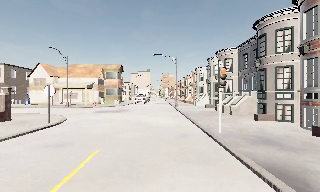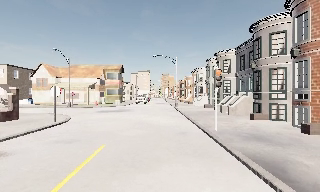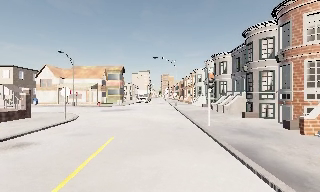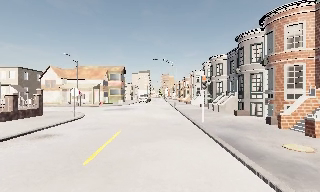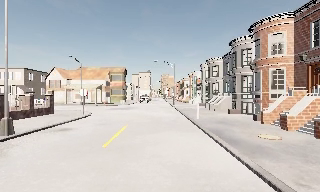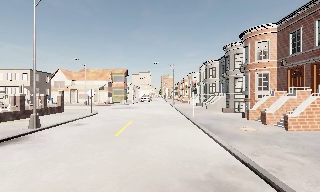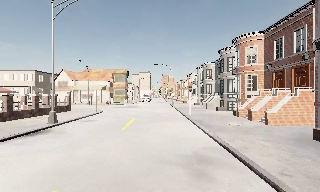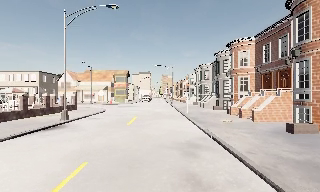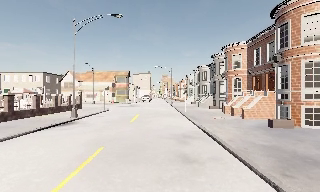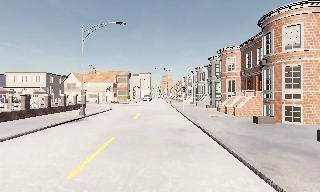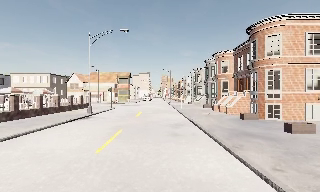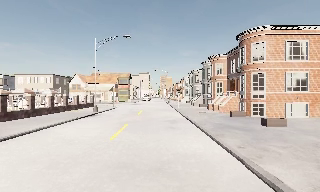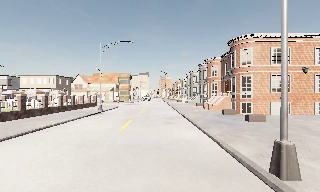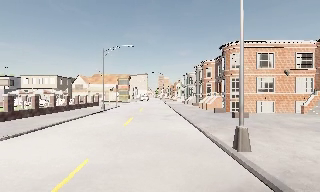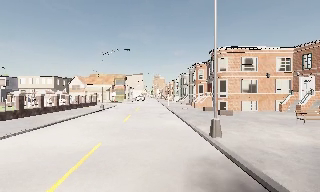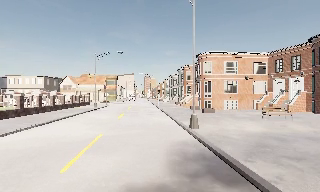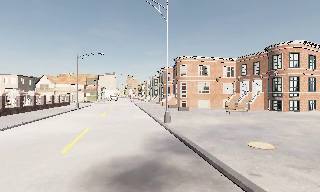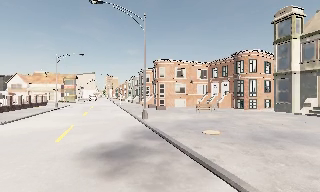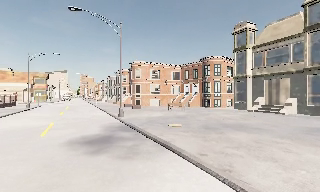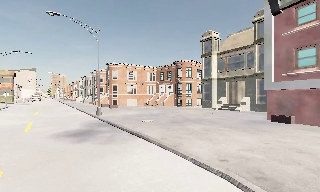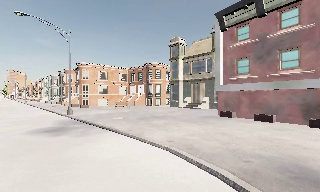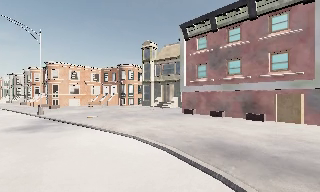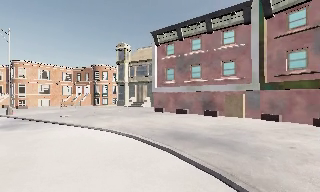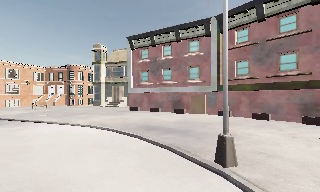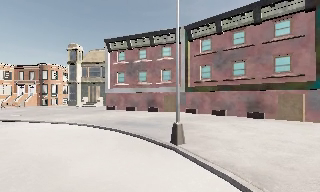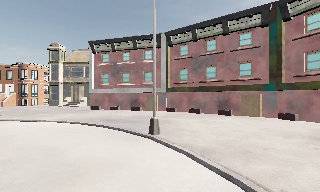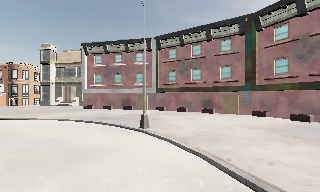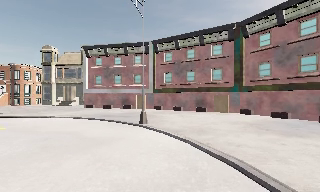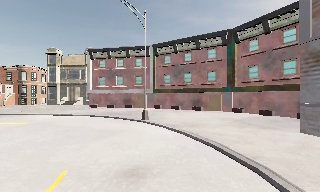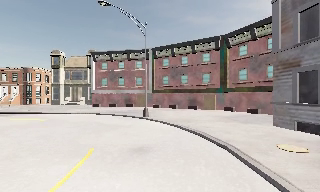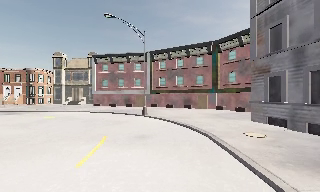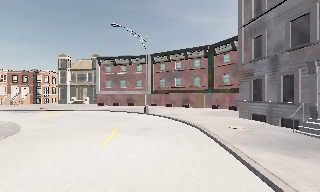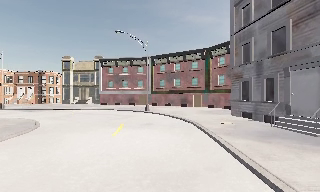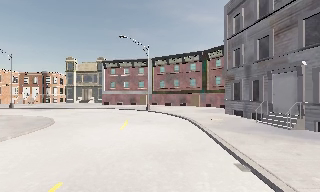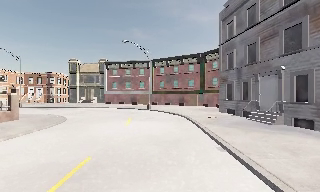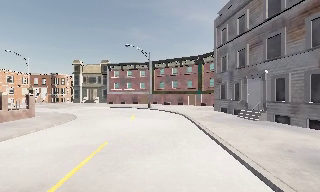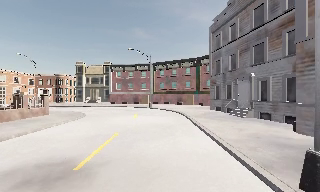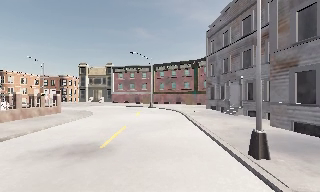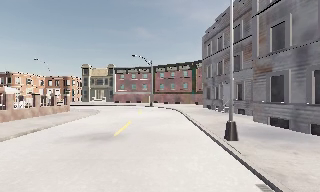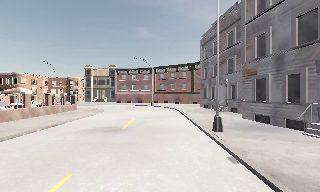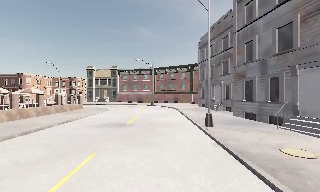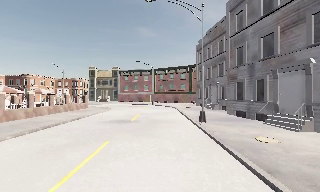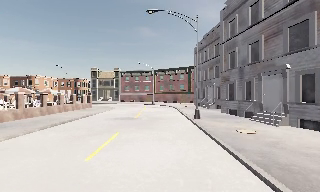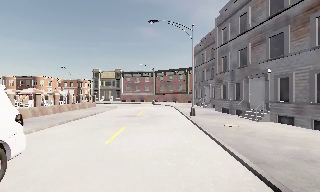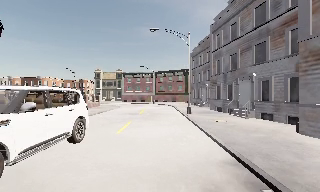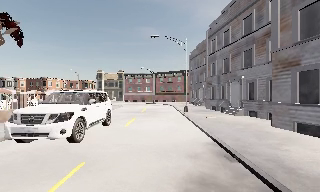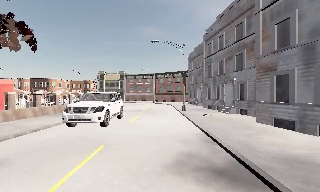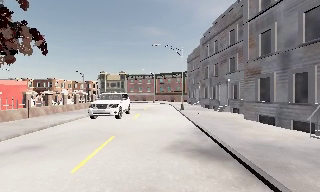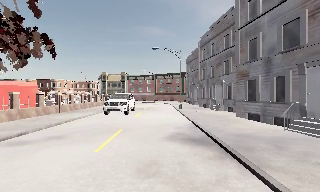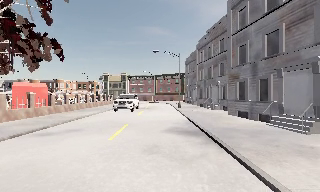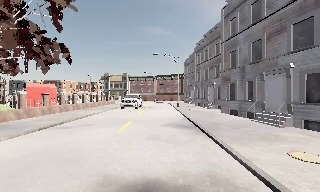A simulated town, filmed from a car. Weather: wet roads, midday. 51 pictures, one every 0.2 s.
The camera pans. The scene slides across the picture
to the left.
The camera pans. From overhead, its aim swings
clockwise.
0.0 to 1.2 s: The camera travels backward, about 7 m, so what stands in front gets smaller. It gains speed.
1.2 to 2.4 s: The camera travels backward, about 8 m, so what stands in front gets smaller.
2.4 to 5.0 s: The scene slides to the left, as the camera pans about 85 degrees to its right. It travels backward, about 20 m.
5.0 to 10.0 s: The camera travels backward, about 35 m, so what stands in front gets smaller.
The film runs backward here.
